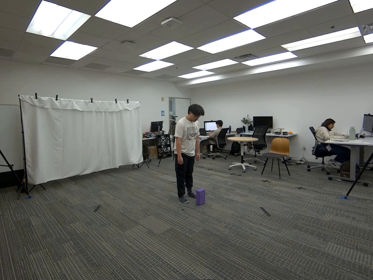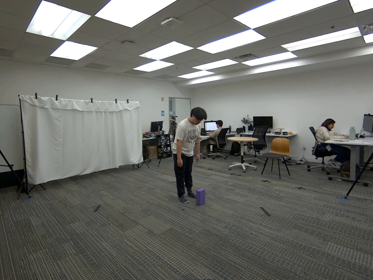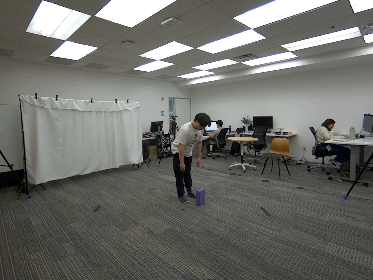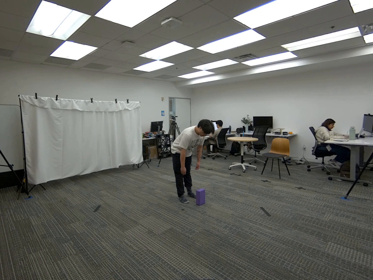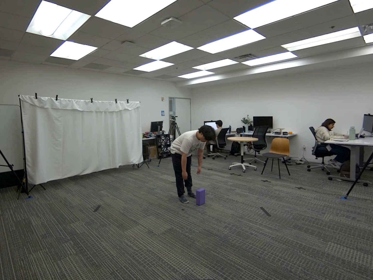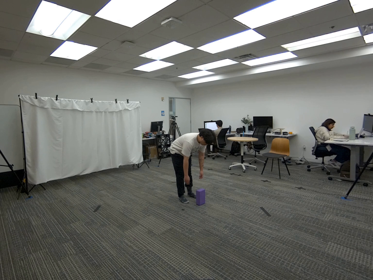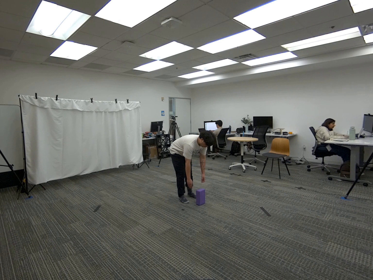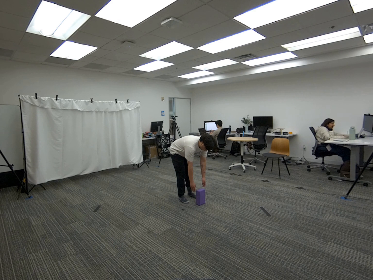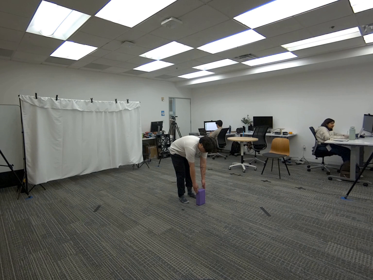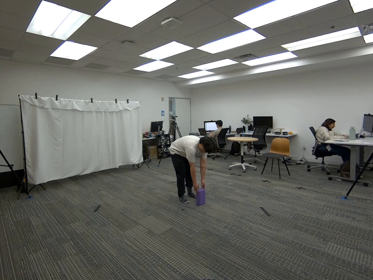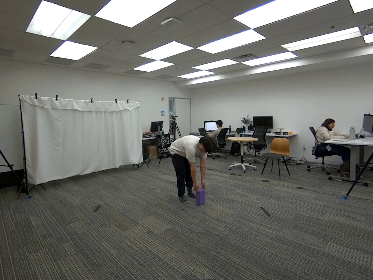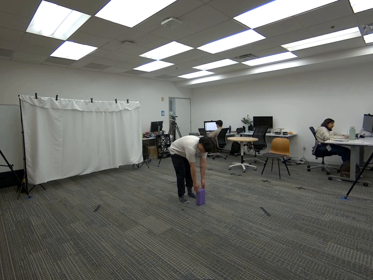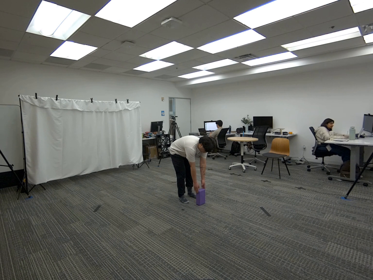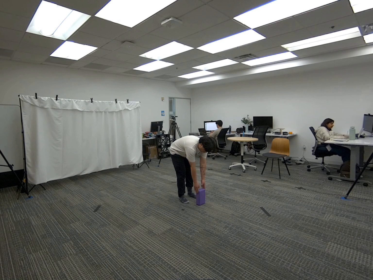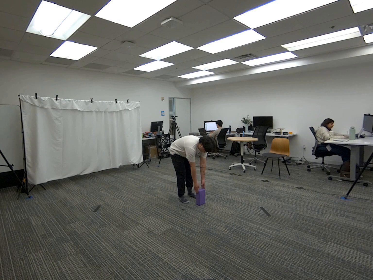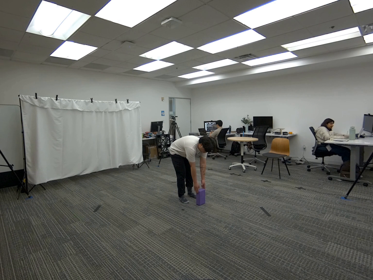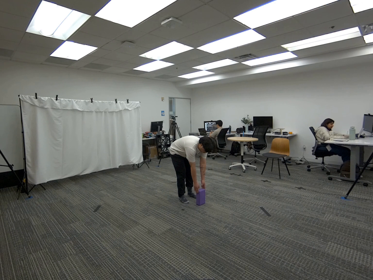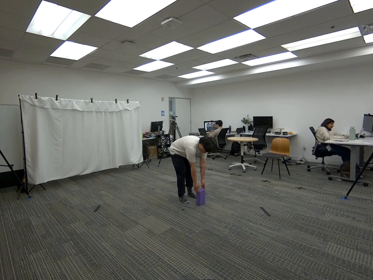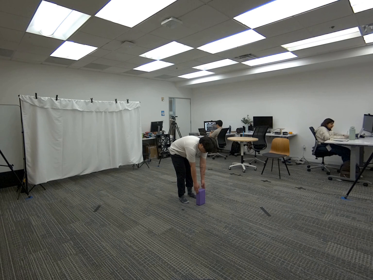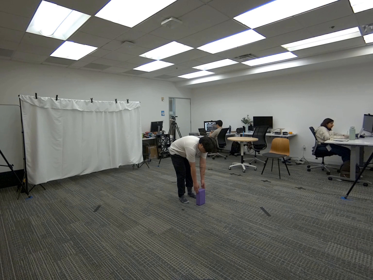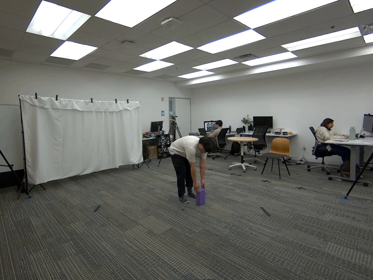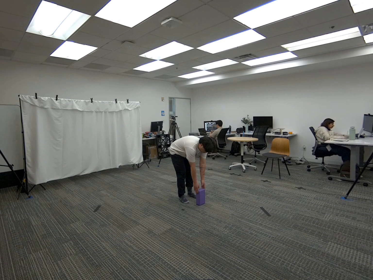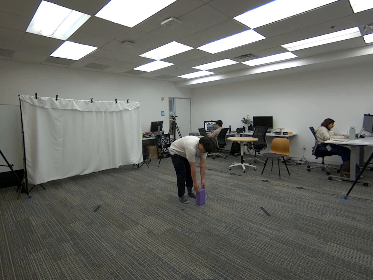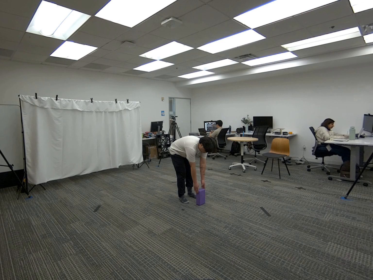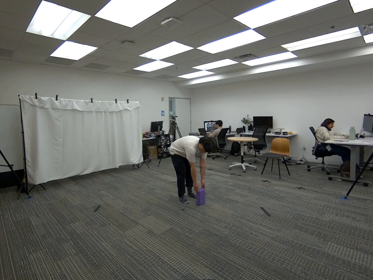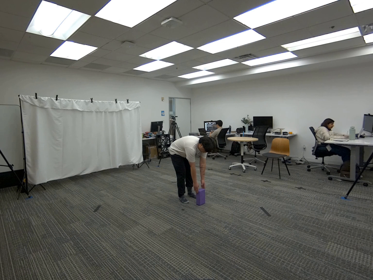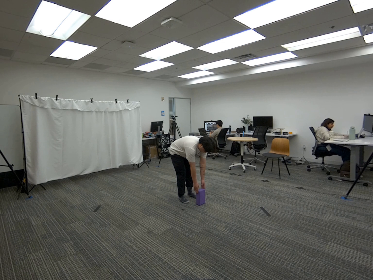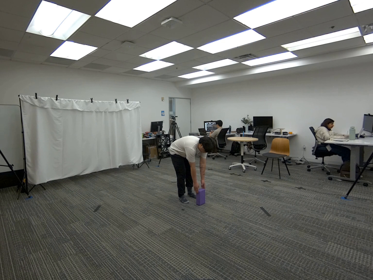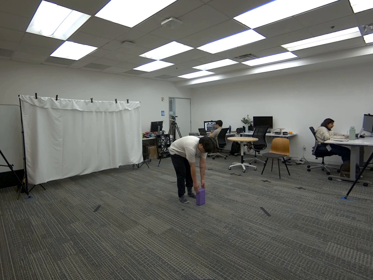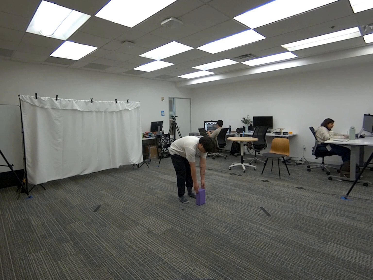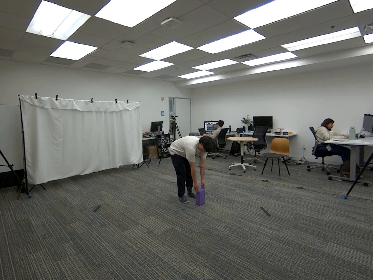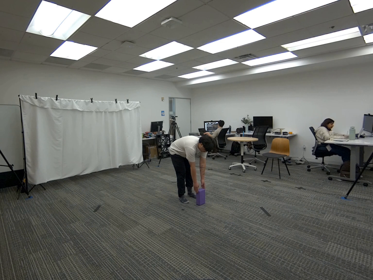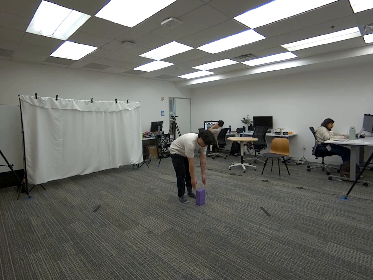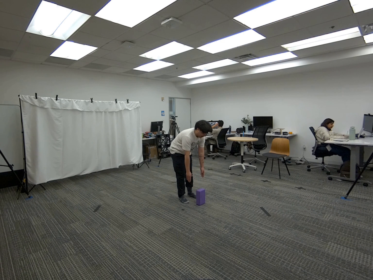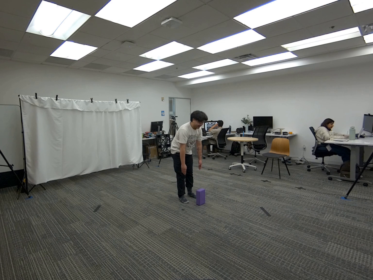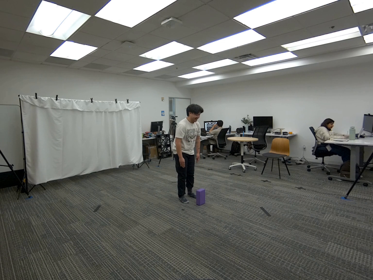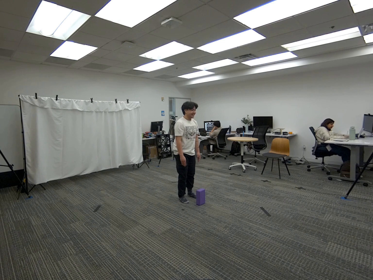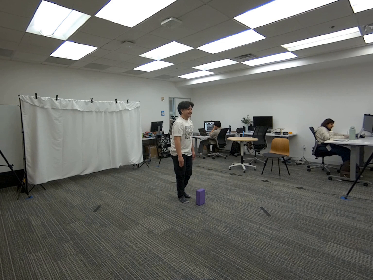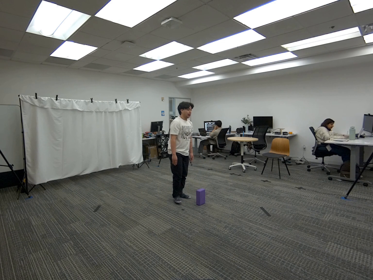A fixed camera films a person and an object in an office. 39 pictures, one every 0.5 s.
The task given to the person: Walk over to the yoga block on the floor and proceed to get into a yoga half forward fold. Stand up right when complete.
